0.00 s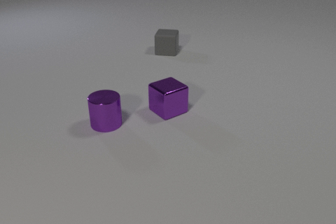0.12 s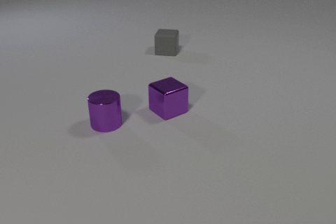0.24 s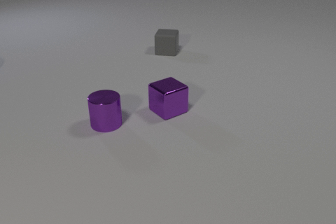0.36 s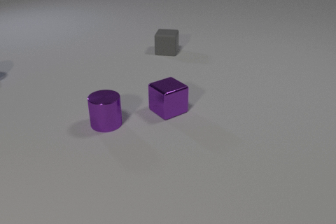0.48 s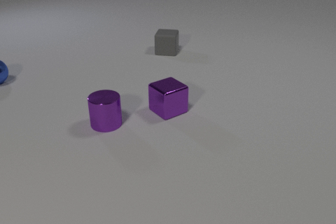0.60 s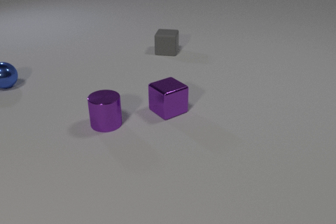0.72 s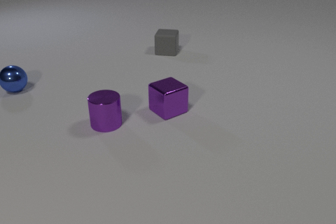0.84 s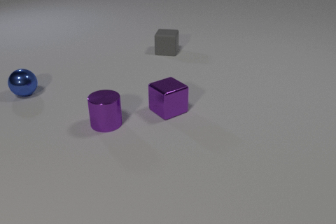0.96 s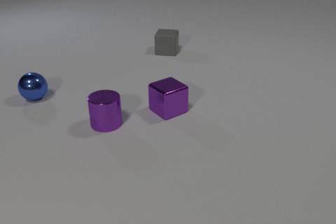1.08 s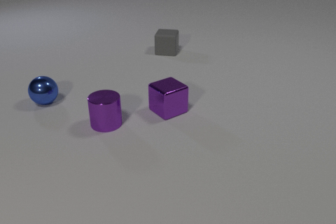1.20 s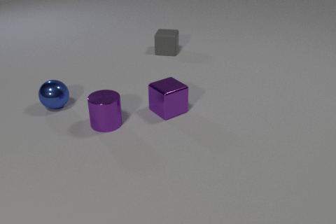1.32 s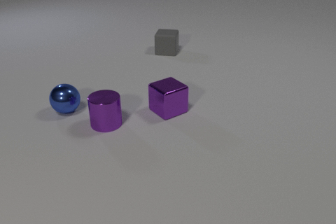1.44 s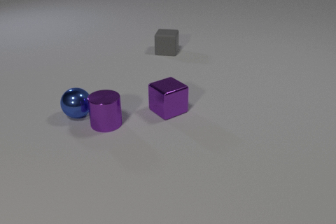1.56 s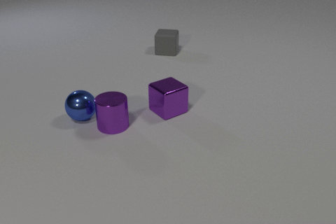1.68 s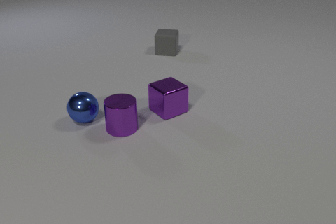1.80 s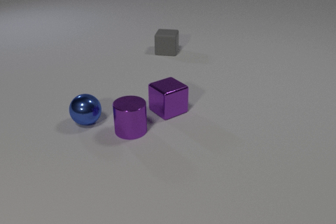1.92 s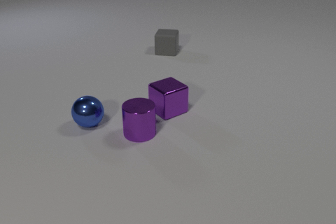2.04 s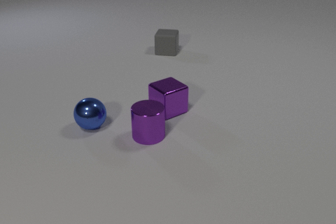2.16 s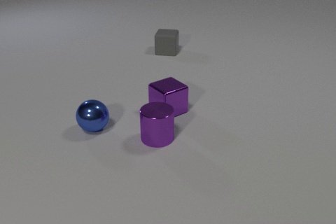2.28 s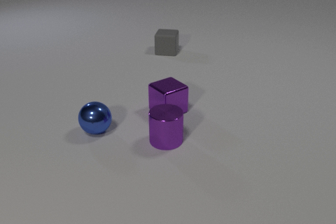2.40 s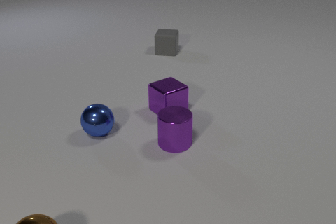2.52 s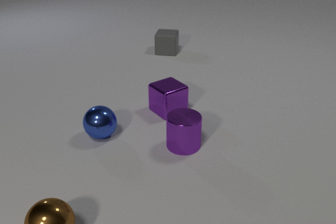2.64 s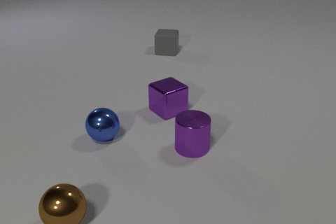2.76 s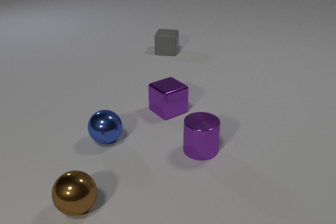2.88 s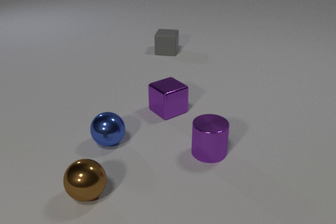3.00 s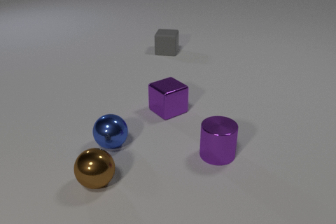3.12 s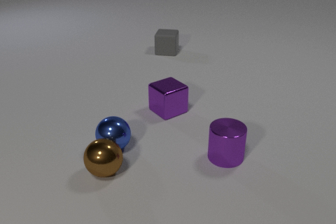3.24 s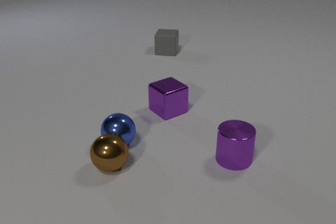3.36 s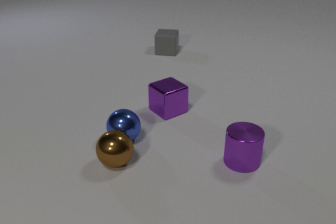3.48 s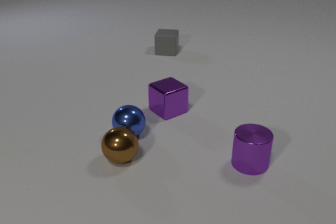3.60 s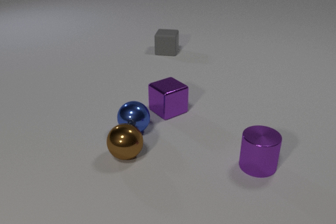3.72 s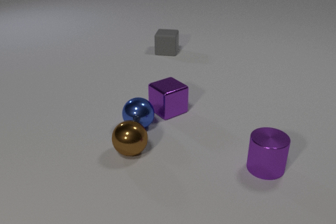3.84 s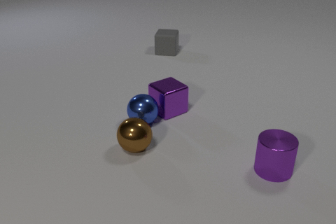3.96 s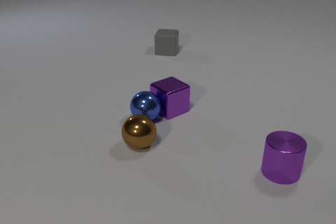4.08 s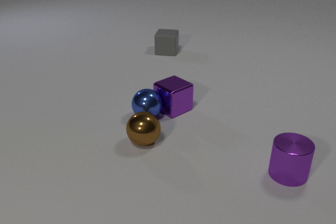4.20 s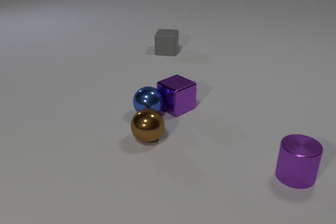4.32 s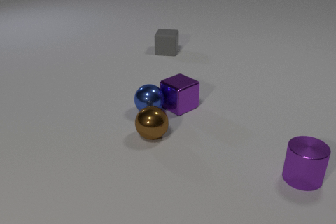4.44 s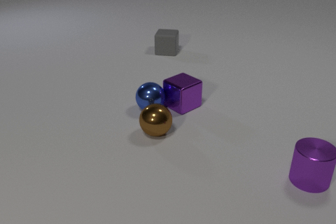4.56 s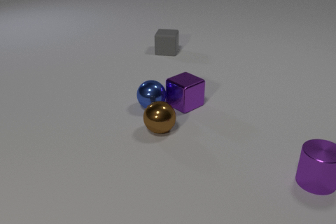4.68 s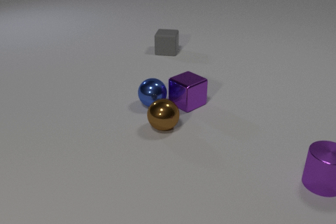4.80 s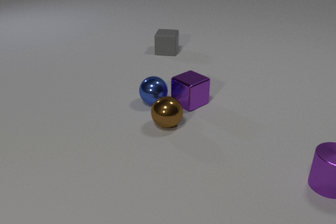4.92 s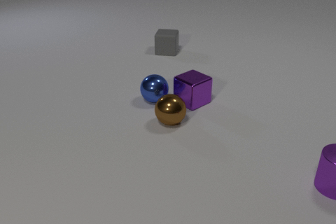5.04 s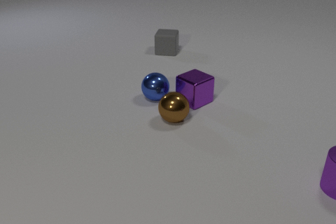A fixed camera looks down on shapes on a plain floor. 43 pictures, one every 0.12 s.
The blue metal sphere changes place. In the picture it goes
to the right.
The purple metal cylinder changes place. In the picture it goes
to the right.
0.00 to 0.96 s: The blue metal sphere comes in at the left edge, rolls toward the camera and to the right.
0.96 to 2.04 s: The blue metal sphere rolls toward the camera and to the right. The purple metal cylinder slides to the right and toward the camera. The blue metal sphere and the purple metal cylinder collide.
2.04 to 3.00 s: The blue metal sphere rolls toward the camera and to the right. The purple metal cylinder slides to the right and toward the camera. The brown metal sphere comes in at the bottom edge, rolls away from the camera and to the right.
3.00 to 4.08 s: The blue metal sphere rolls away from the camera and to the right. The purple metal cylinder slides to the right. The brown metal sphere rolls away from the camera and to the right. The blue metal sphere and the brown metal sphere collide. The blue metal sphere and the purple metal cube collide.
4.08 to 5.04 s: The blue metal sphere rolls away from the camera. The purple metal cylinder slides to the right. The brown metal sphere rolls away from the camera and to the right. The purple metal cube slides to the right and away from the camera.
What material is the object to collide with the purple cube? metal.
What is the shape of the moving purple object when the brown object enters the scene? cylinder.
How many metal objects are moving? 4.
